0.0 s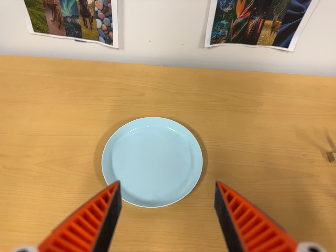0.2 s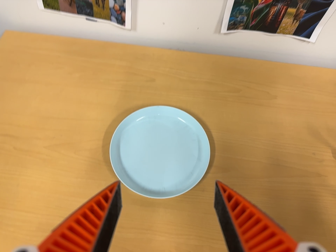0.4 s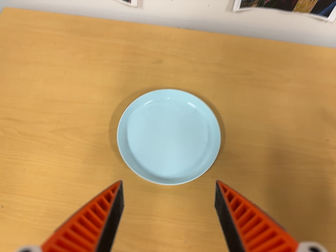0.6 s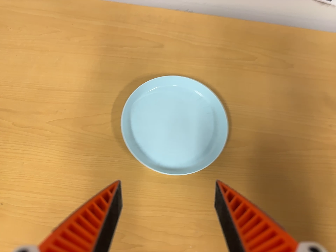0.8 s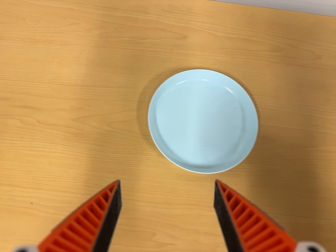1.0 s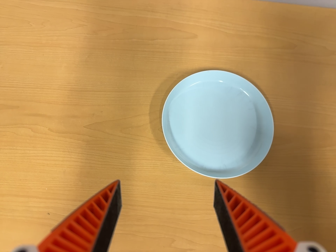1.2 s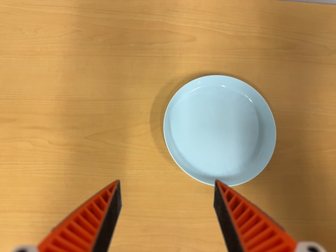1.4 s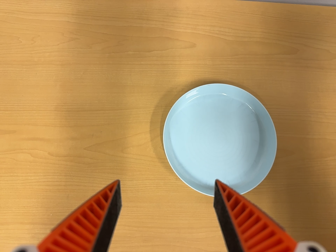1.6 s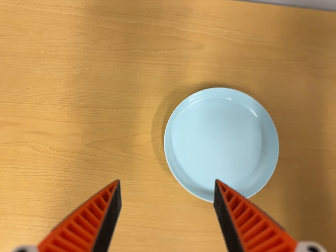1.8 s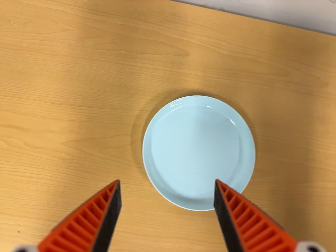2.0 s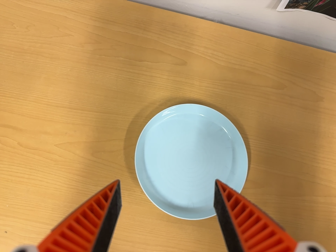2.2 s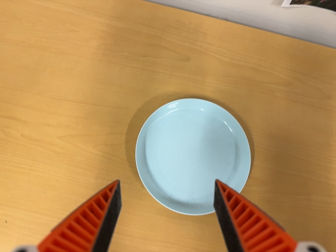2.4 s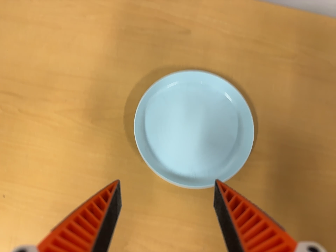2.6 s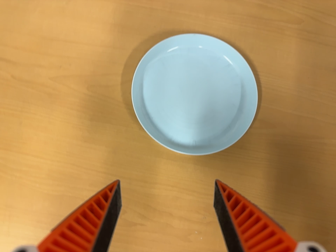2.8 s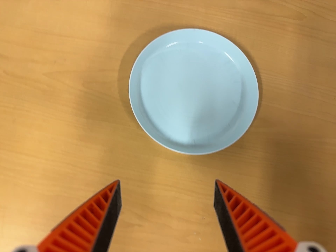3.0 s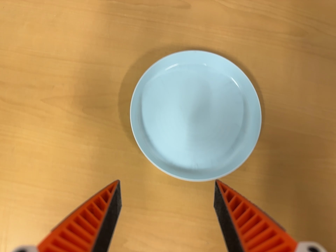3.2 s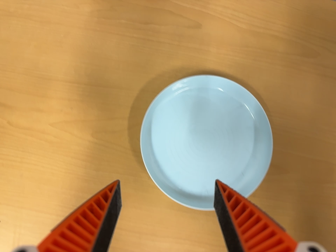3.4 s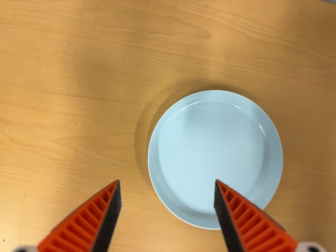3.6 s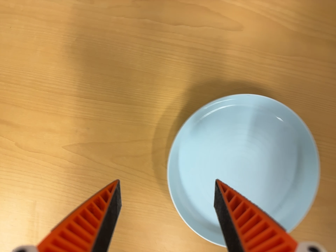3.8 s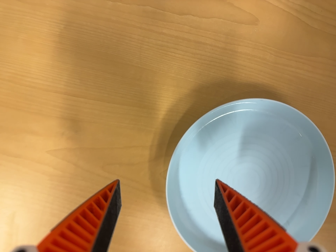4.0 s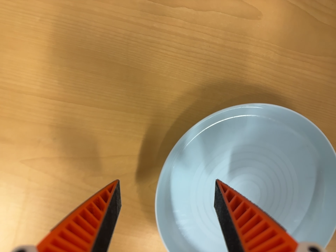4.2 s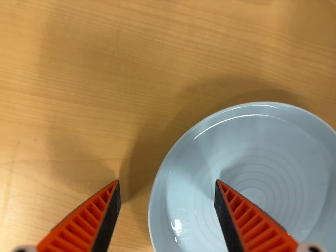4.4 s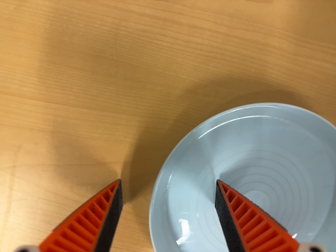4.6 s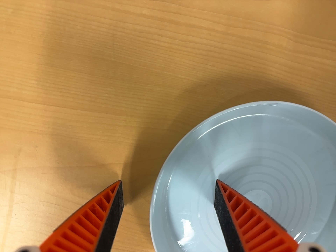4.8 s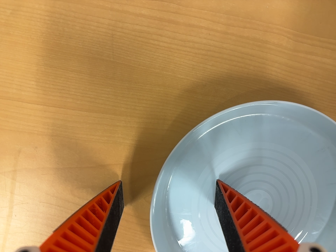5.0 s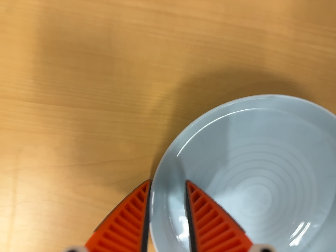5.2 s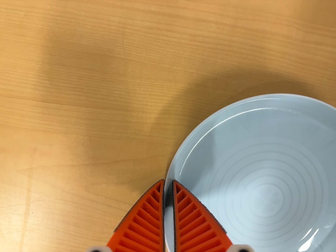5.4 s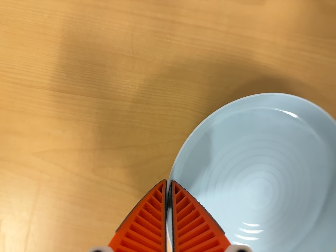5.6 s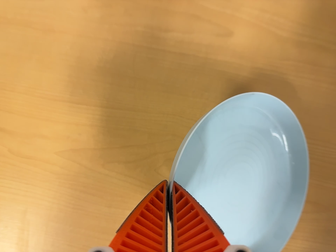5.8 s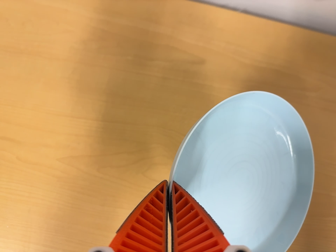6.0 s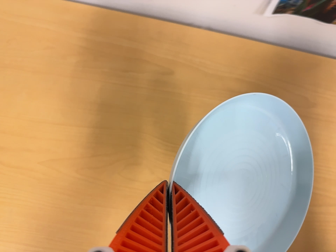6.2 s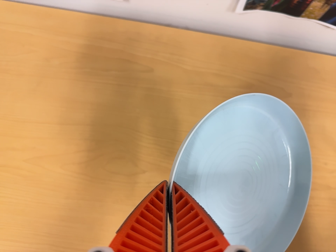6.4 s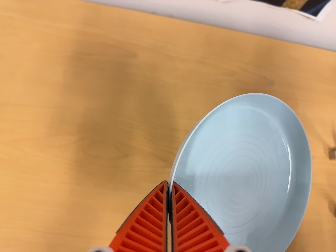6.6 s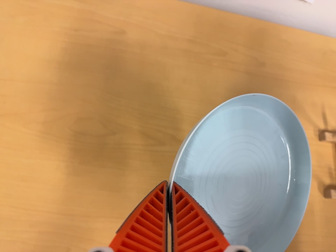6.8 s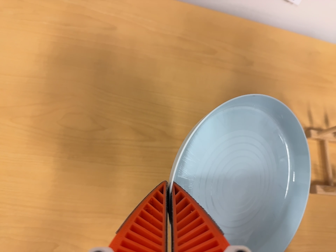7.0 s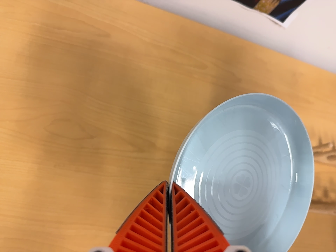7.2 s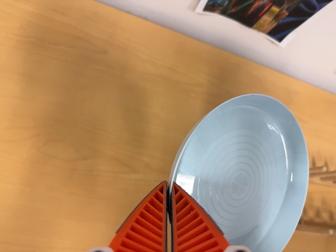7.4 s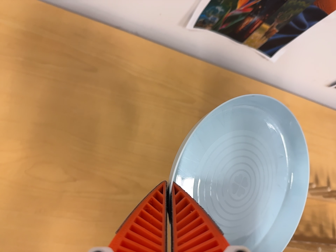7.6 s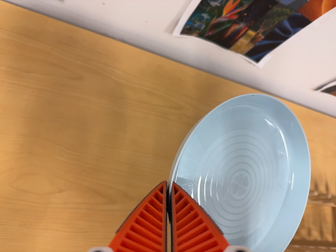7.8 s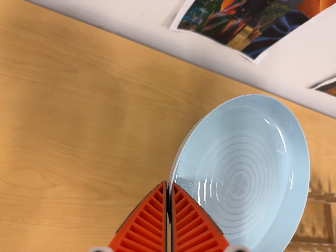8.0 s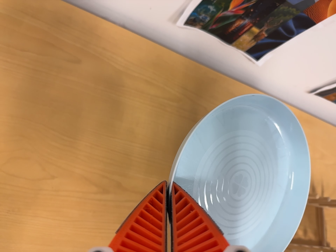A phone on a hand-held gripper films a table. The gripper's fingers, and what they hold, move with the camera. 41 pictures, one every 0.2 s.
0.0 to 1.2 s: The camera travels to its left, toward the top of its view and forward, about 18 cm, so close, fixed things drift to the right. Its aim tips toward the bottom of its view by about 20 degrees.
1.2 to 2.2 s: The camera travels to its right, about 5 cm, so close, fixed things drift to the left. It rolls about its line of sight by about 10 degrees, and the scene rotates clockwise.
2.2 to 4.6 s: The camera travels forward and toward the top of its view, about 24 cm, so what stands in front looms larger. Its aim tips toward the bottom of its view by about 20 degrees.
4.6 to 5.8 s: The camera travels backward and toward the bottom of its view, about 18 cm, so what stands in front gets smaller. Its aim tips toward the top of its view by about 15 degrees.
5.8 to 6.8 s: The camera swings to its right by about 10 degrees, and the scene slides to the left. It travels toward the bottom of its view and to its right, about 14 cm.
6.8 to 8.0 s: The scene slides to the left, as the camera pans about 15 degrees to its right. It travels toward the top of its view, about 9 cm, so close, fixed things drift downward.
The film runs forward here.
